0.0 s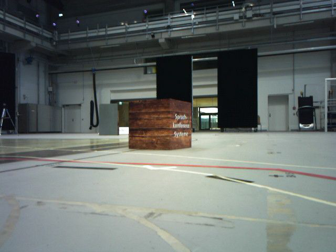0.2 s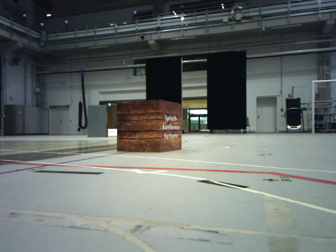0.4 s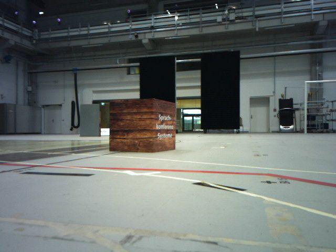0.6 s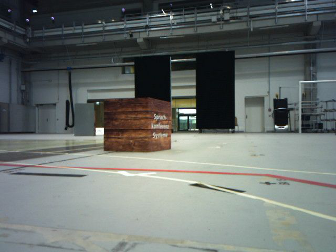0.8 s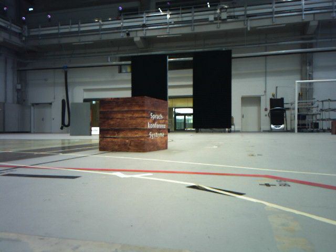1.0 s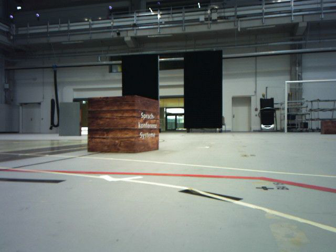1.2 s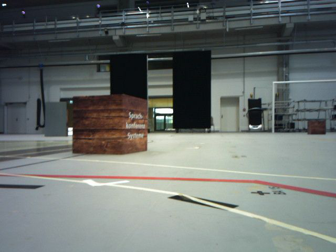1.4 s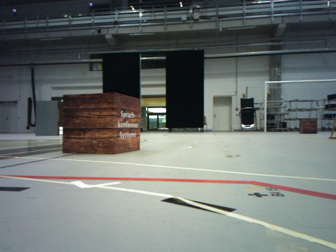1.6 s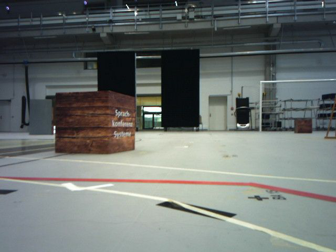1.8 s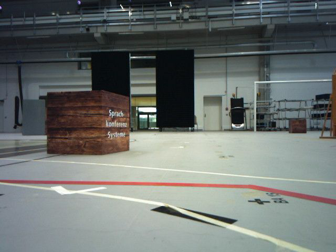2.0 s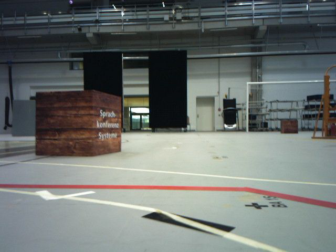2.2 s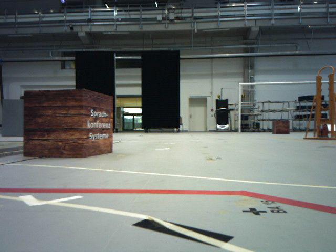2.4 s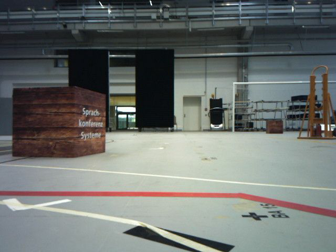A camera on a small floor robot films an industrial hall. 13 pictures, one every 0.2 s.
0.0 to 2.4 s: The camera pans to its right, which is clockwise from overhead, by about 15 degrees. It travels forward, about 0.5 m, so what stands in front looms larger.
The film runs forward here.
